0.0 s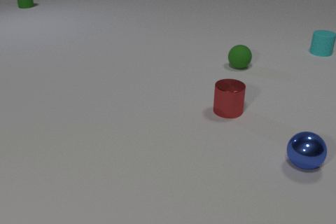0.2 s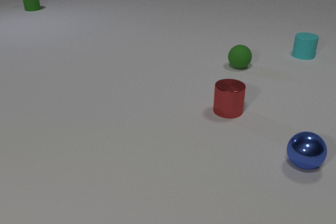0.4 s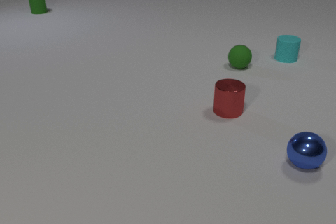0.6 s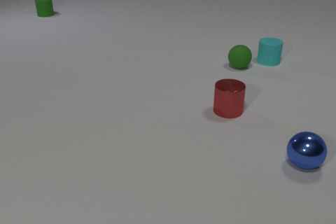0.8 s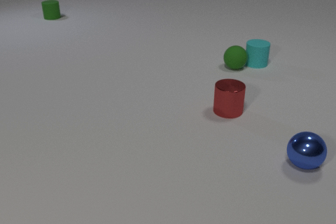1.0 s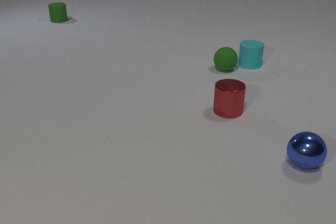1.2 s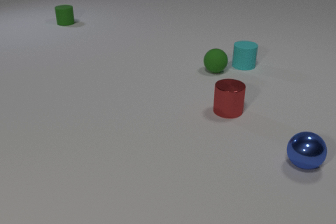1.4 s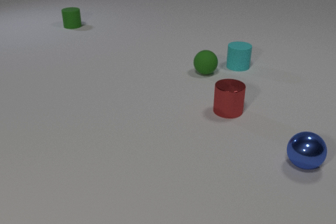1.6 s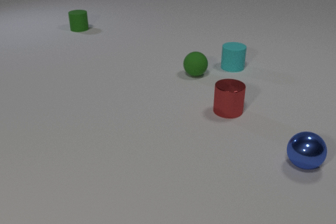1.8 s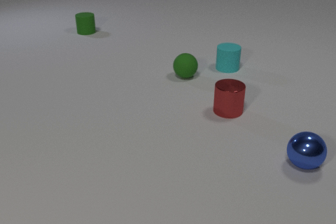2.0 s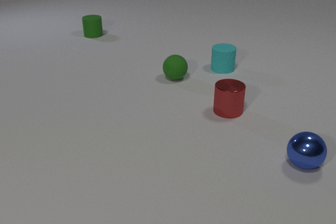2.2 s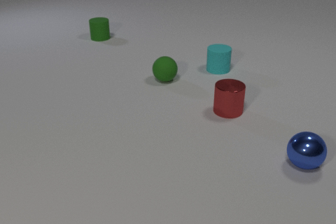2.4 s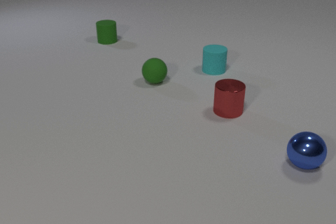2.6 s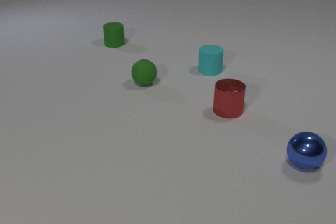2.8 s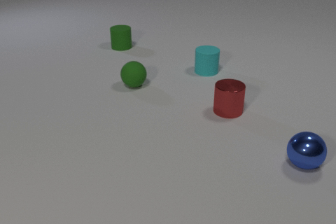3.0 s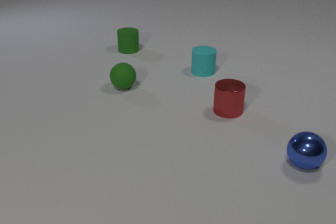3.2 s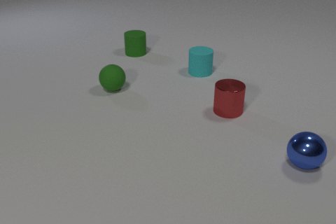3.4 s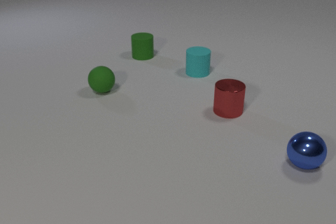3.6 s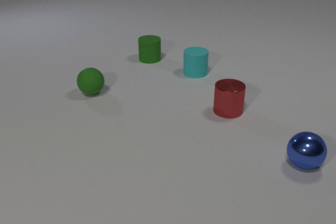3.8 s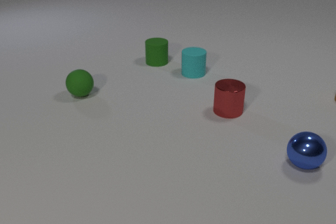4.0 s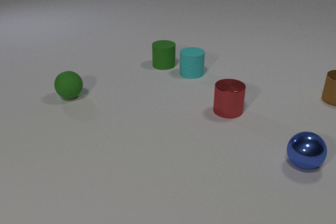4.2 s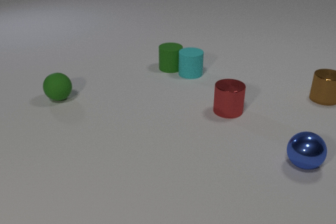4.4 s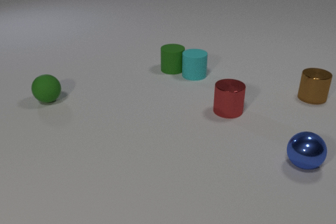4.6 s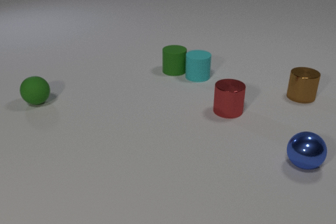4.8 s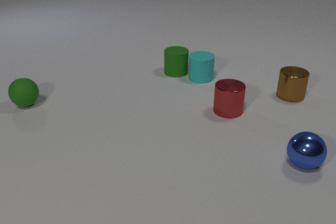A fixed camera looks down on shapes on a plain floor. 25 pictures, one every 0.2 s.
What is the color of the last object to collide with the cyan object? green.
What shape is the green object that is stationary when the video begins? sphere.
What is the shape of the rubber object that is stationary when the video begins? sphere.
0.0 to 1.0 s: The cyan rubber cylinder slides to the left and toward the camera. The green rubber sphere rolls to the left and toward the camera. The green rubber cylinder slides toward the camera and to the right. The cyan rubber cylinder and the green rubber sphere collide.
1.0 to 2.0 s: The cyan rubber cylinder slides to the left and toward the camera. The green rubber sphere rolls to the left and toward the camera. The green rubber cylinder slides toward the camera and to the right.
2.0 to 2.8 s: The cyan rubber cylinder slides to the left and toward the camera. The green rubber sphere rolls to the left. The green rubber cylinder slides toward the camera and to the right.
2.8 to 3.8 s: The cyan rubber cylinder slides to the left and toward the camera. The green rubber sphere rolls to the left. The green rubber cylinder slides toward the camera and to the right.
3.8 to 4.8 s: The cyan rubber cylinder slides toward the camera and to the right. The green rubber sphere rolls to the left. The green rubber cylinder slides toward the camera and to the right. The brown metal cylinder slides to the left. The cyan rubber cylinder and the green rubber cylinder collide.
